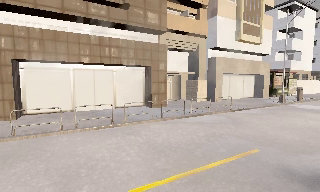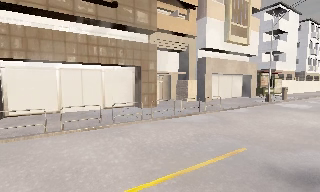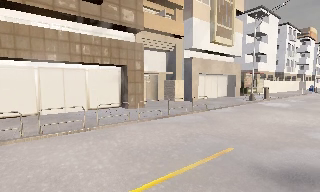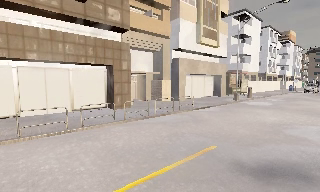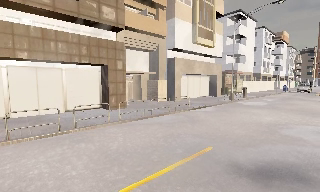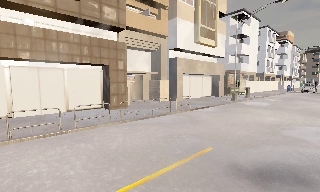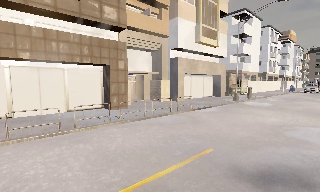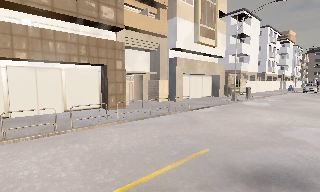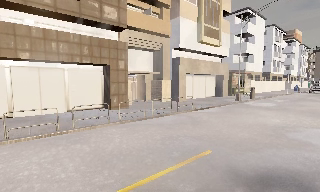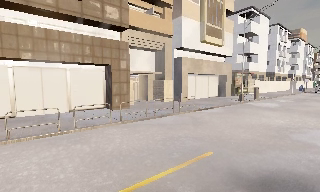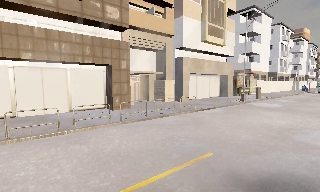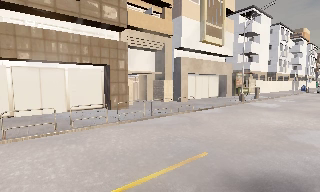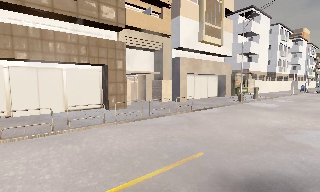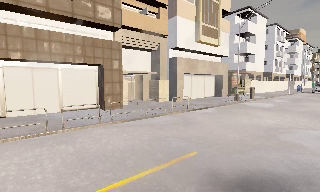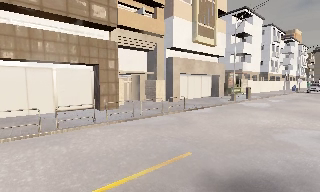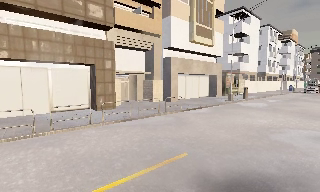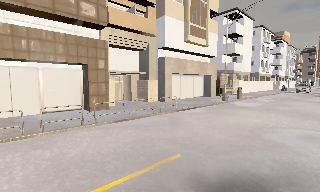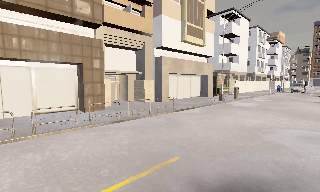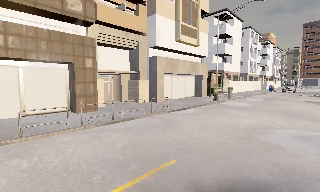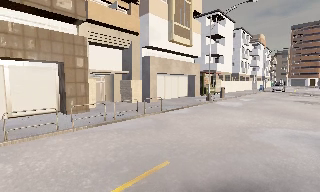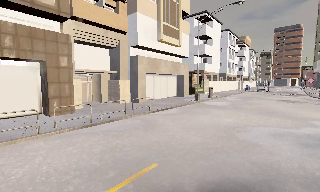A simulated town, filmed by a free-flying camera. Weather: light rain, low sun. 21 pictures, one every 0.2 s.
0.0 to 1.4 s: The scene slides to the left, as the camera pans about 10 degrees to its right.
1.4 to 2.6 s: The camera travels to its right, about 0.5 m.
2.6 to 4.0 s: The scene slides to the left, as the camera pans about 15 degrees to its right. It travels forward, about 0.5 m, so what stands in front looms larger.
The film runs forward here.
